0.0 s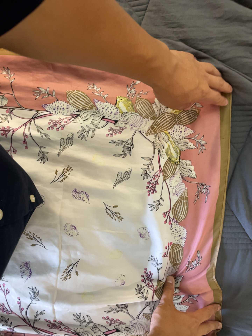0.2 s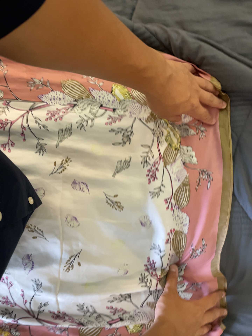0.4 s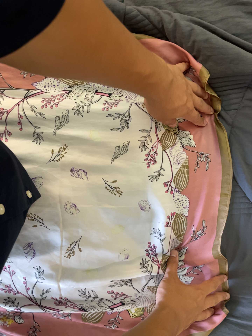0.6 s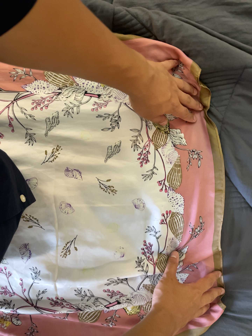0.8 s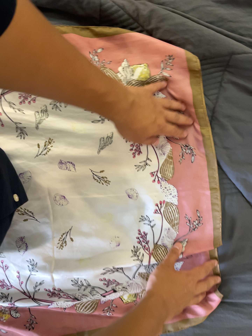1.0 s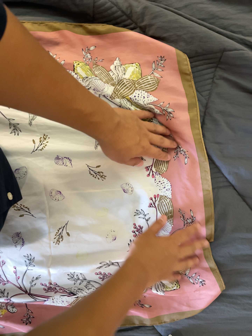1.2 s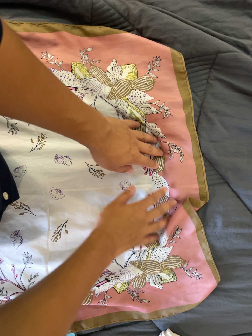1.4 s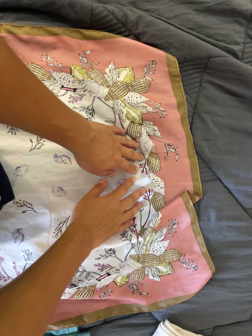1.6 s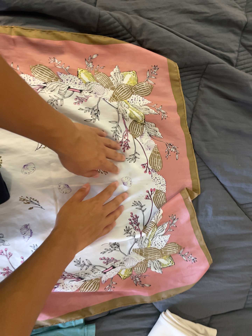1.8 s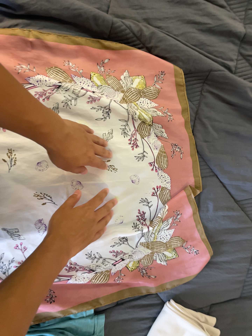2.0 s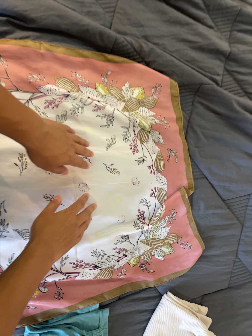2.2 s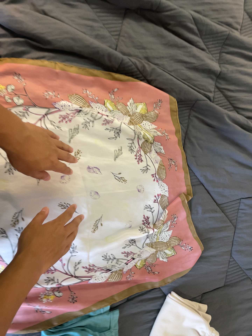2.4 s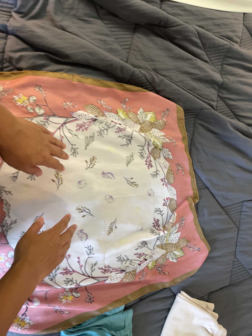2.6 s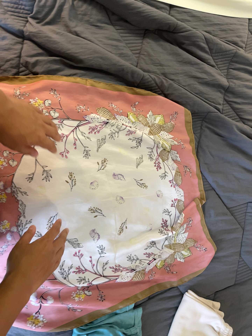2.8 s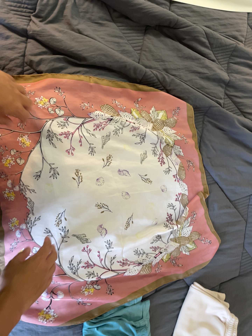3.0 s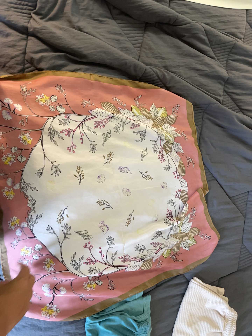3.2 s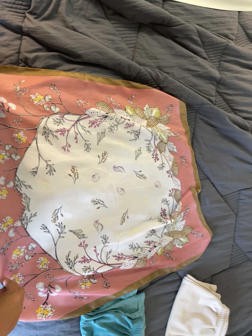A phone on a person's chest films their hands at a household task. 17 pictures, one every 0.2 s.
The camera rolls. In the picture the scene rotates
counterclockwise.
0.0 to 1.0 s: The camera rolls about its line of sight by about 10 degrees, and the scene rotates counterclockwise.
1.0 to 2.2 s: The camera pans to its right by about 20 degrees. It travels to its left and backward, about 34 cm.
2.2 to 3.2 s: The camera travels to its left and backward, about 14 cm.
The film runs backward here.
